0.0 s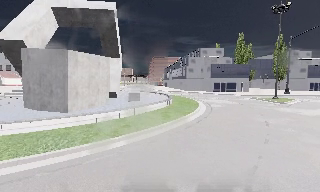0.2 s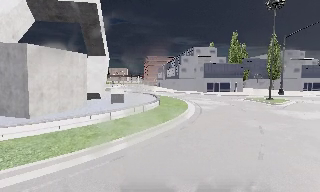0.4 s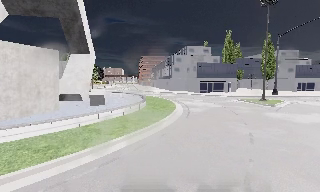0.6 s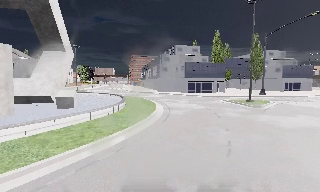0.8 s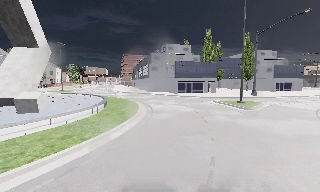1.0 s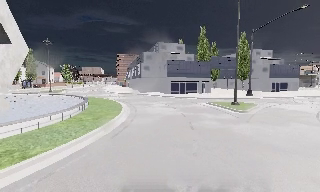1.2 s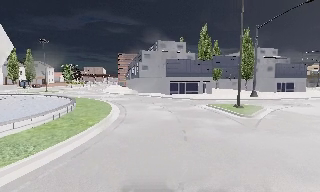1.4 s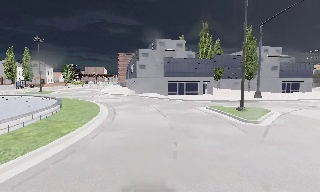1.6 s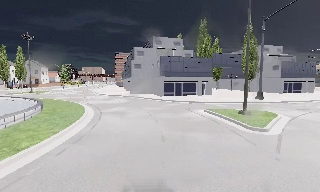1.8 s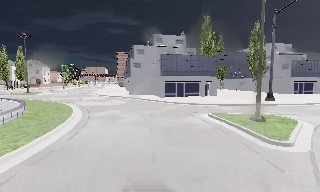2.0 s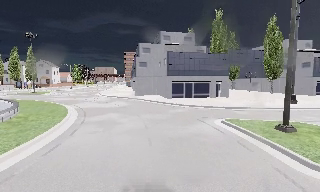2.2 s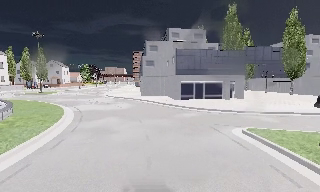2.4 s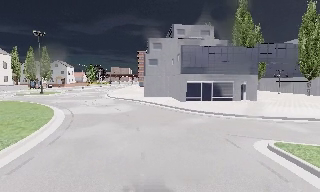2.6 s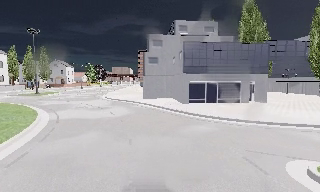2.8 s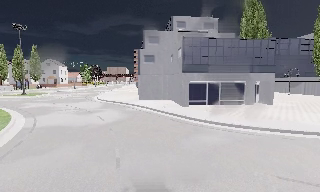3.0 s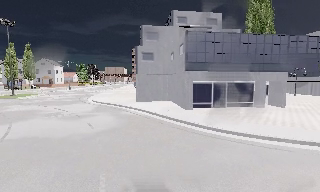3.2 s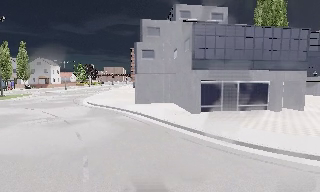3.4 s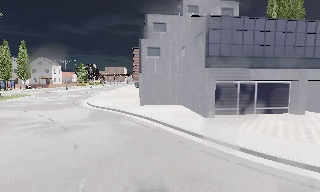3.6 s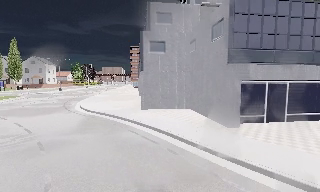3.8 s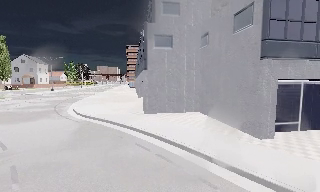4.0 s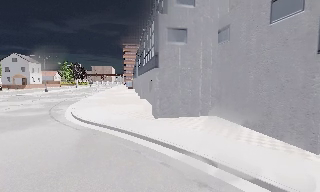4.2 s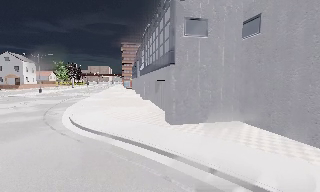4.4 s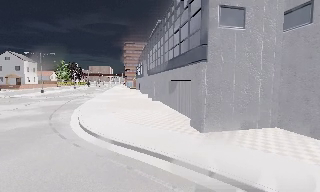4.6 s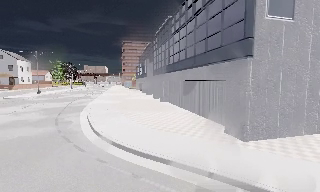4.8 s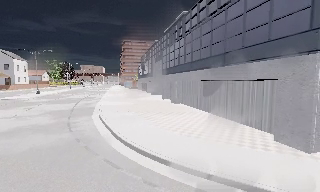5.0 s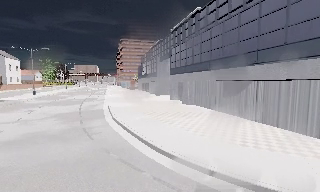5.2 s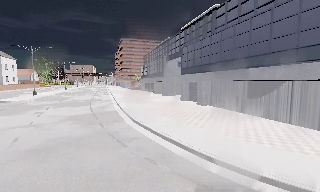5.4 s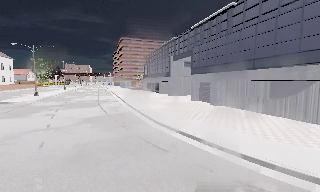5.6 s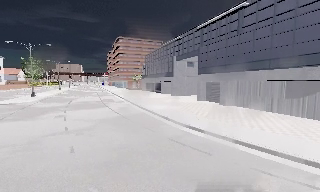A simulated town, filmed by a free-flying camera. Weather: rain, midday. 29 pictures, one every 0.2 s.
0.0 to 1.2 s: The camera travels forward and to its right, about 10 m, so what stands in front looms larger.
1.2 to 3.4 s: The camera travels forward, about 18 m, so what stands in front looms larger.
3.4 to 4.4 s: The camera travels forward and to its left, about 9 m, so what stands in front looms larger.
4.4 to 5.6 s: The camera pans to its right, which is clockwise from overhead, by about 10 degrees. It travels to its left and forward, about 11 m, so close, fixed things drift to the right.
The film runs forward here.
